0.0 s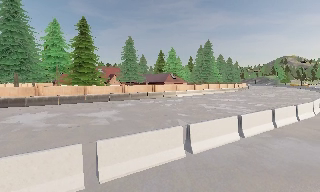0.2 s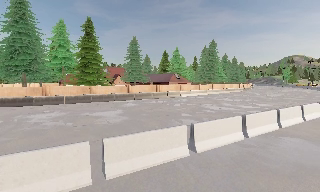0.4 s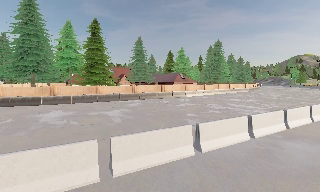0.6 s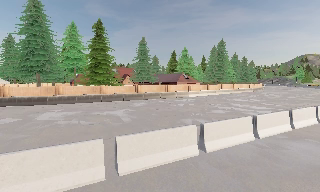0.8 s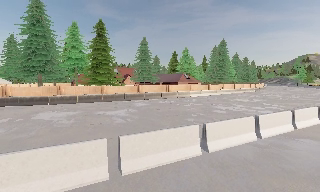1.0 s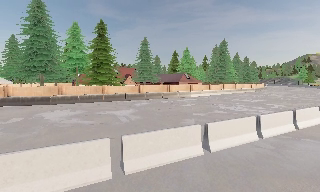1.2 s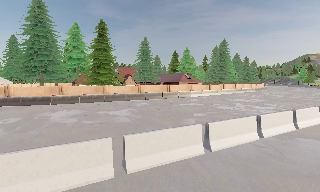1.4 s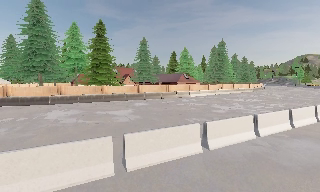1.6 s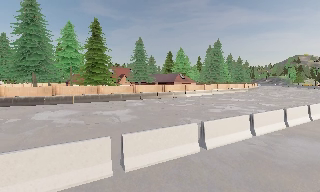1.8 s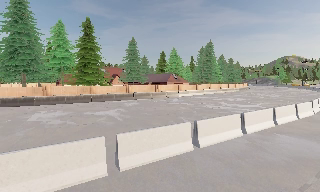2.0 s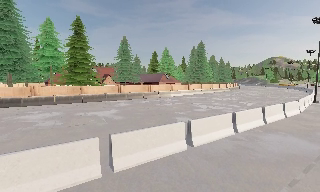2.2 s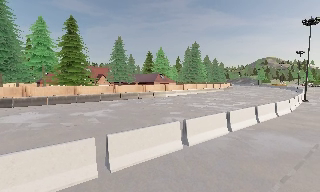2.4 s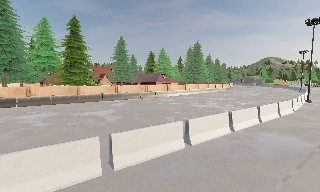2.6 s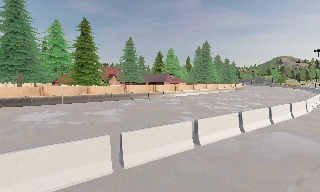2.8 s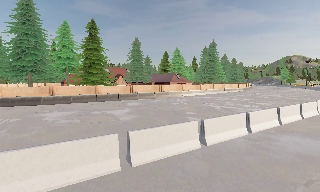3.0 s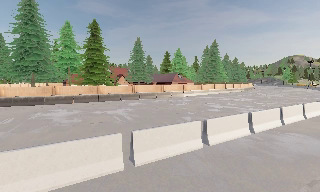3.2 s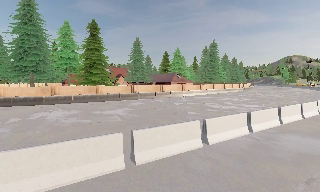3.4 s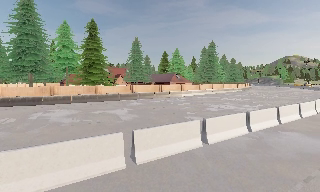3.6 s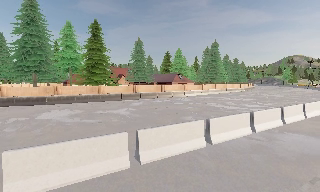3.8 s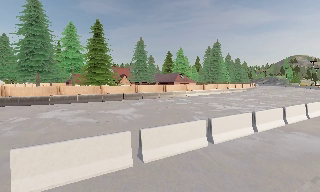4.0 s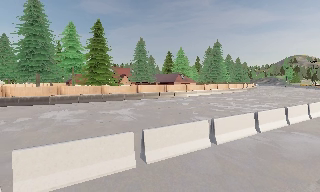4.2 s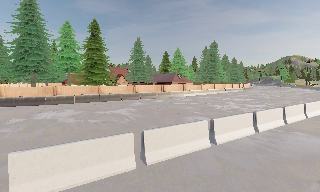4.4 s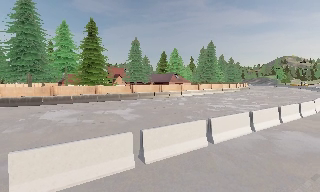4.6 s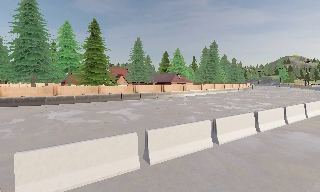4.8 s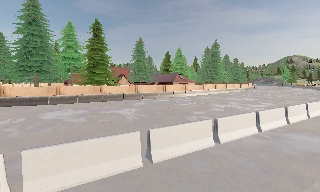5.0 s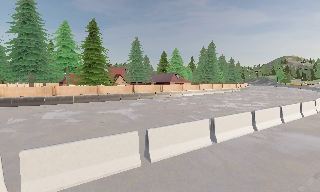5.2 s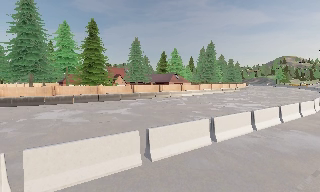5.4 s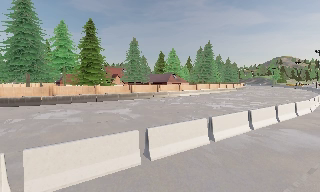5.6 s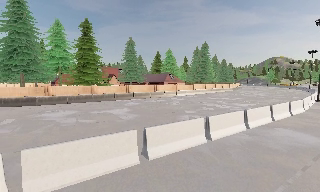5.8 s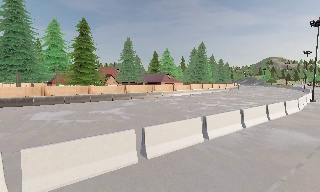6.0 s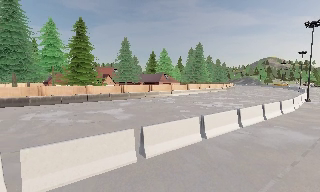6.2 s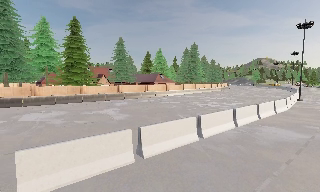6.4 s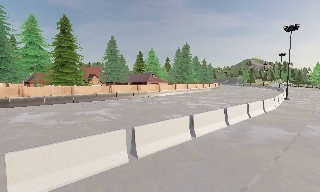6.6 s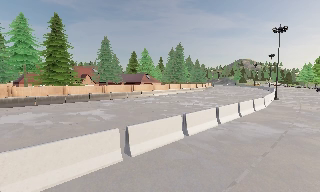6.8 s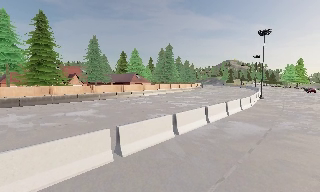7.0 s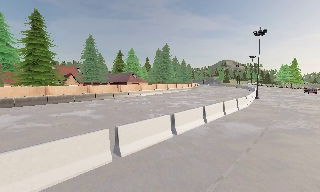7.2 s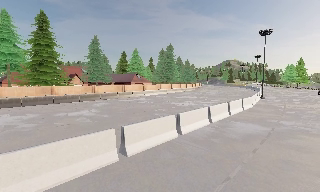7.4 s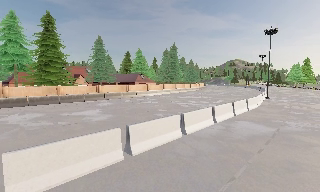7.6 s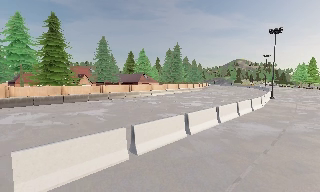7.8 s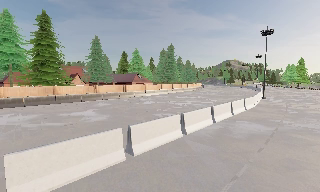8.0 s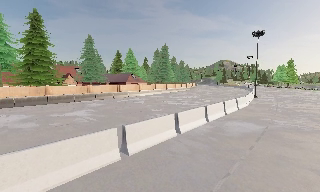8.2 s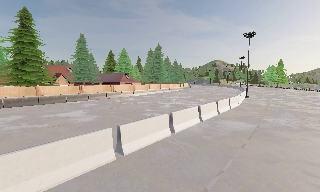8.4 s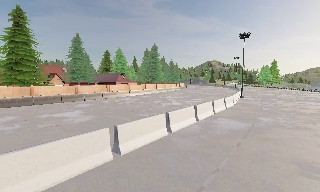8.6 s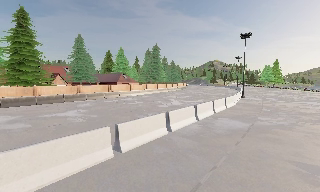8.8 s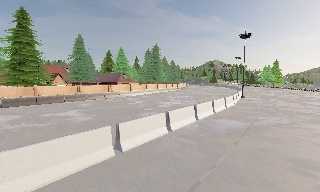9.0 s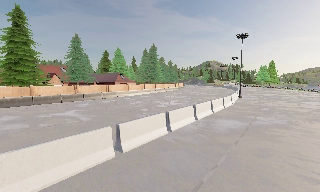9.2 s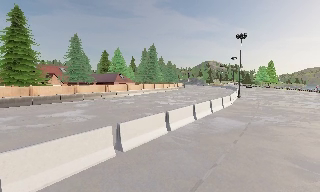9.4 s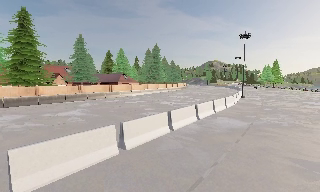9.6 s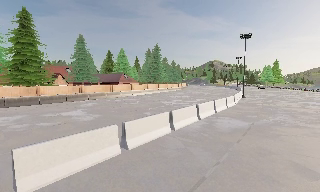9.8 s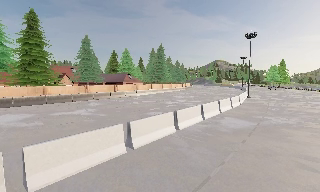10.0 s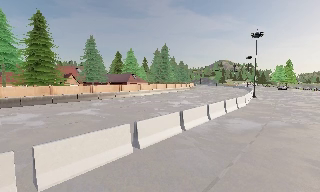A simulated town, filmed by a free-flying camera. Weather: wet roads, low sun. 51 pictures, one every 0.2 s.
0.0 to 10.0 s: The camera pans to its right, which is clockwise from overhead, by about 15 degrees. It travels to its left and backward, about 3.5 m.
The film runs backward here.
